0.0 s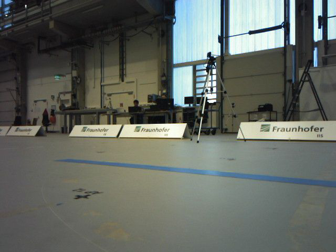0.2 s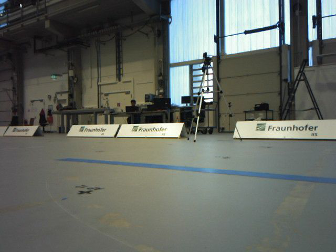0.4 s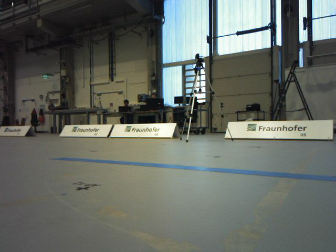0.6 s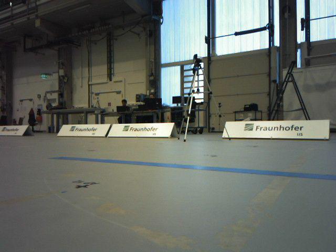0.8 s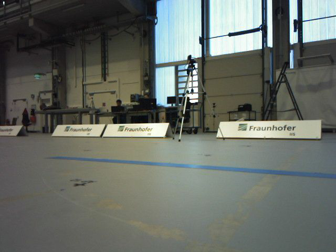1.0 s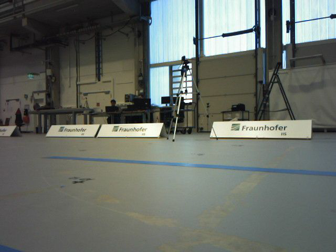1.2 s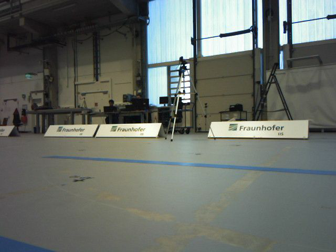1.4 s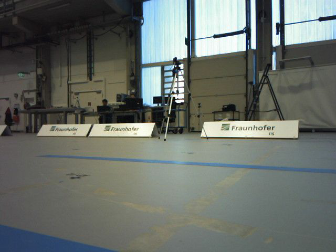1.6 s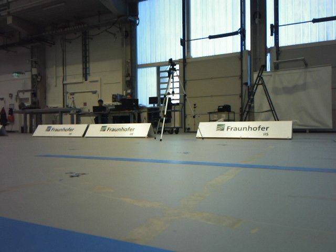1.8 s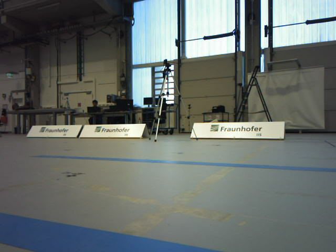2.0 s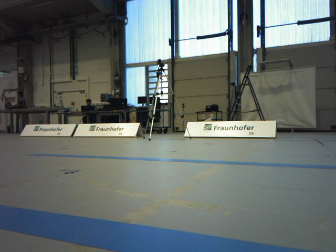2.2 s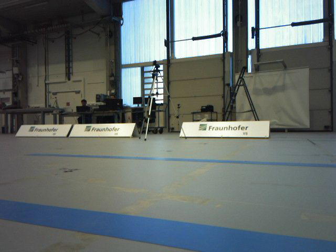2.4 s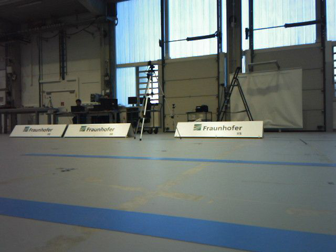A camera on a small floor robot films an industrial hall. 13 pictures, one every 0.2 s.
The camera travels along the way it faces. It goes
backward.
0.0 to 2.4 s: The scene slides to the left, as the camera pans about 10 degrees to its right. It travels backward, about 0.5 m, so what stands in front gets smaller.
The film runs backward here.
